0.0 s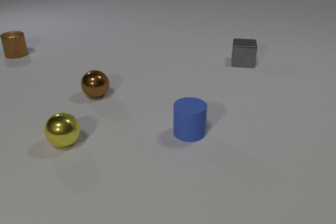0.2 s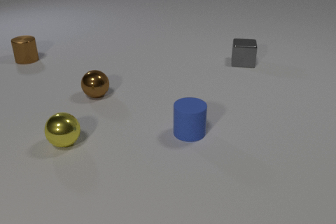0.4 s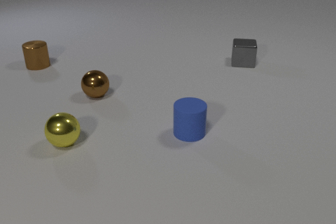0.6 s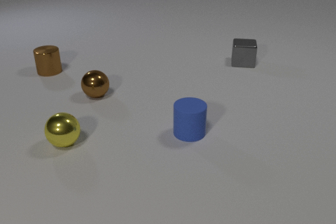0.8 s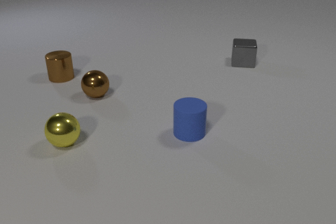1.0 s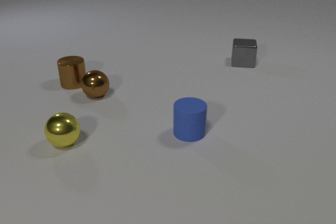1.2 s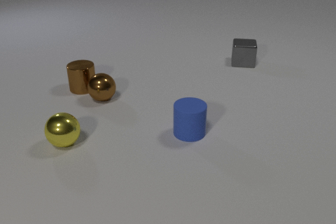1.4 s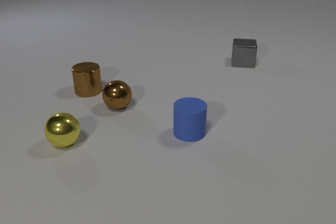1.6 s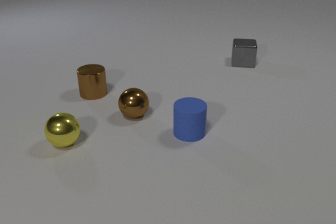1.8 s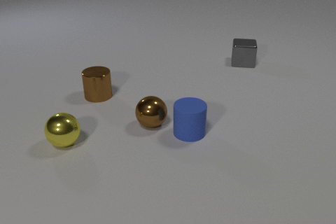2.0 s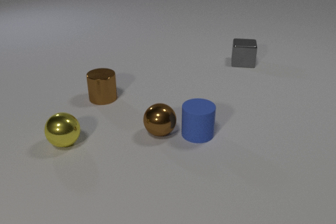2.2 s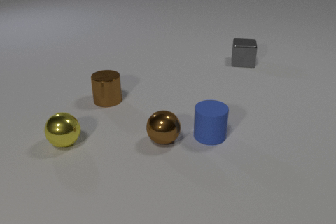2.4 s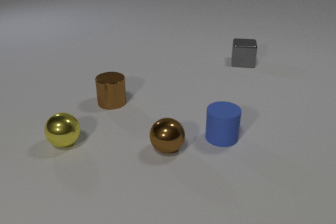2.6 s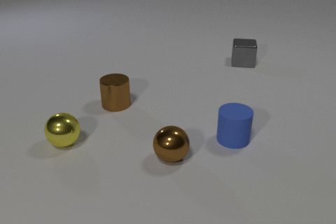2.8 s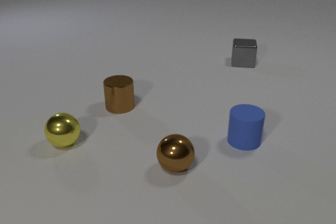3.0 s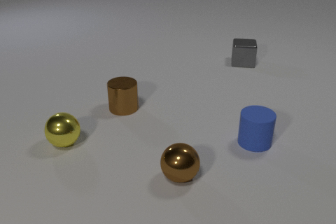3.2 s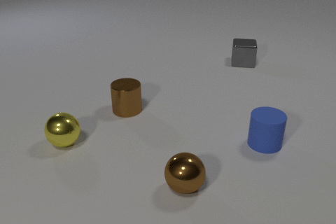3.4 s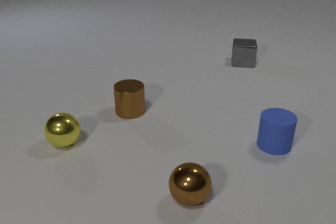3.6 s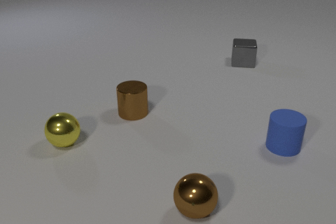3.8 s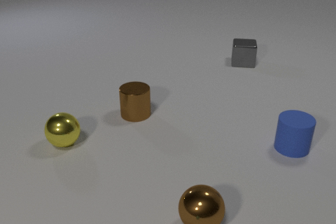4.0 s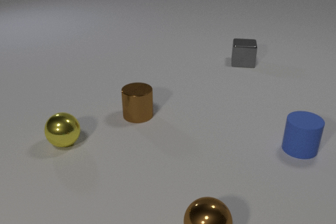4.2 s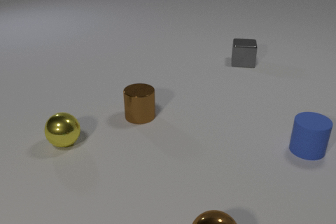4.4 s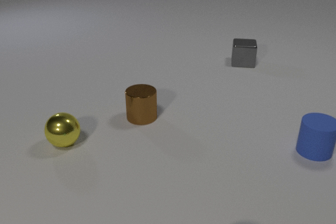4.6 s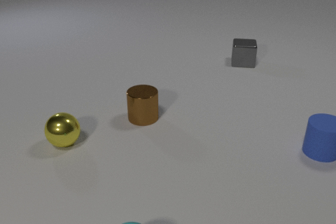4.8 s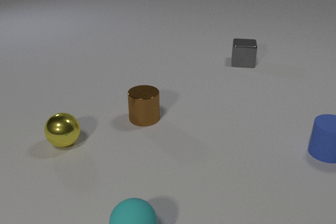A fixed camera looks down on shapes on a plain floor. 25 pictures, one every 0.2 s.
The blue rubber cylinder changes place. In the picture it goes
to the right.
The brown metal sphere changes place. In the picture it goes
toward the camera.
0.0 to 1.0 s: The brown metal cylinder slides toward the camera and to the right.
1.0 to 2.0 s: The brown metal cylinder slides toward the camera and to the right. The brown metal sphere rolls toward the camera and to the right. The blue rubber cylinder slides to the right. The brown metal cylinder and the brown metal sphere collide. The brown metal sphere and the blue rubber cylinder collide.
2.0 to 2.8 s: The brown metal cylinder slides toward the camera and to the right. The brown metal sphere rolls toward the camera. The blue rubber cylinder slides to the right.
2.8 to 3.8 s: The brown metal cylinder slides toward the camera and to the right. The brown metal sphere rolls toward the camera. The blue rubber cylinder slides to the right.
3.8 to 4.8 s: The brown metal cylinder slides toward the camera and to the right. The brown metal sphere rolls toward the camera and to the right, leaves at the bottom edge. The cyan rubber sphere comes in at the bottom edge, rolls away from the camera. The blue rubber cylinder slides to the right.
What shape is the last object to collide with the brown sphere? cylinder.
What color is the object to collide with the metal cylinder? brown.
Are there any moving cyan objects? yes.
